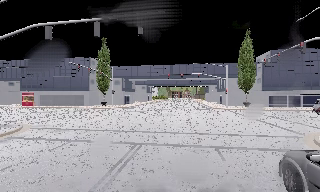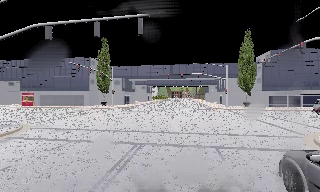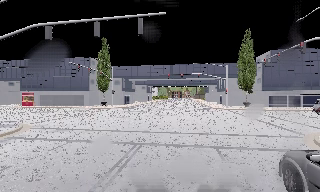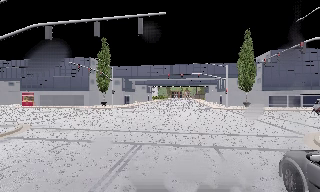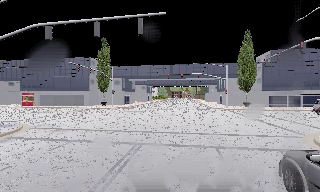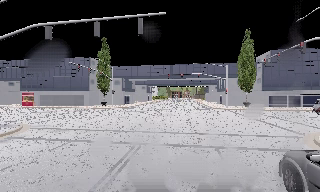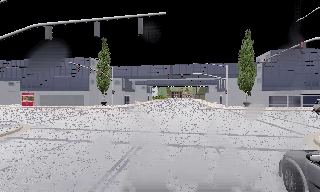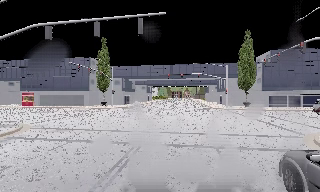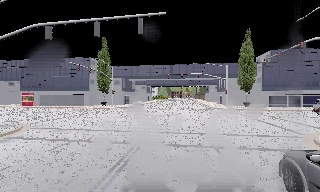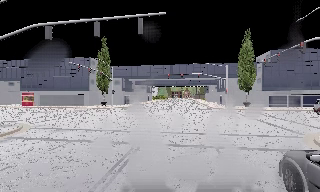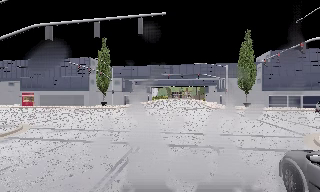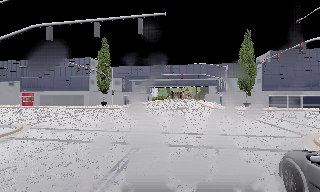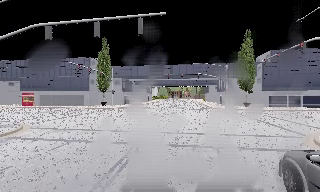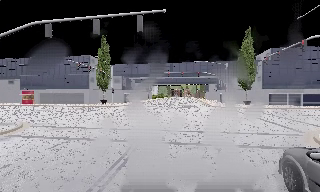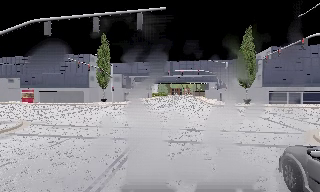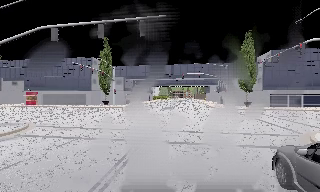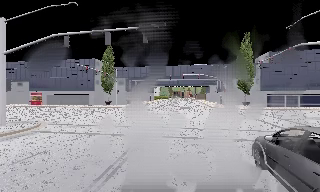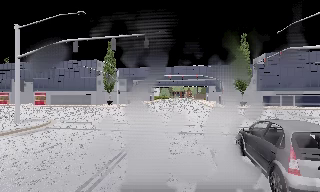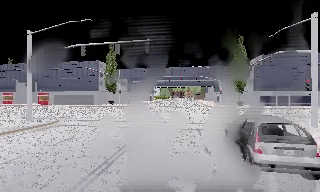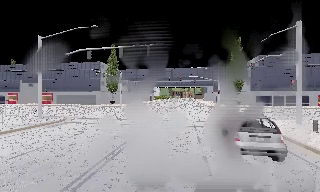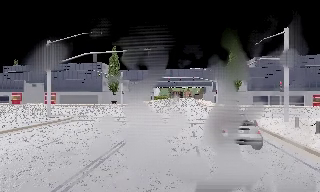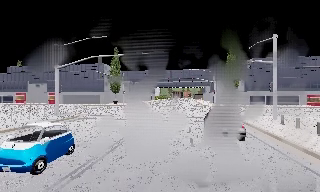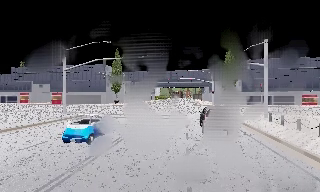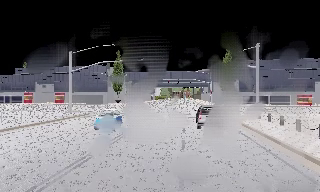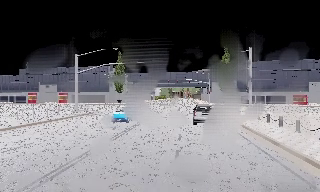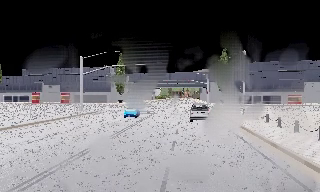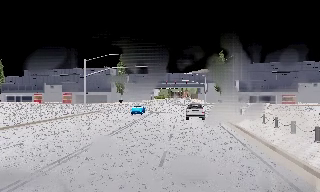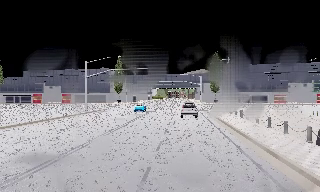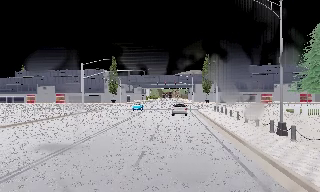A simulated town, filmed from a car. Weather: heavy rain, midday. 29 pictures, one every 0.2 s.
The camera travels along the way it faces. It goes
backward.
0.0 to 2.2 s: The camera keeps its place and its aim.
2.2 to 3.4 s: The camera travels backward, about 2.5 m, so what stands in front gets smaller. It gains speed.
3.4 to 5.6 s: The camera travels backward, about 15 m, so what stands in front gets smaller.
The film runs backward here.
